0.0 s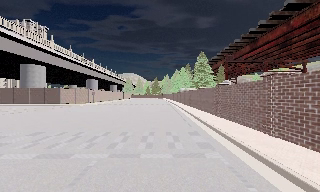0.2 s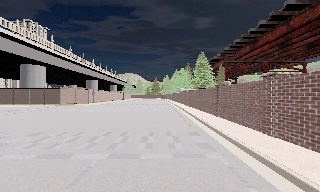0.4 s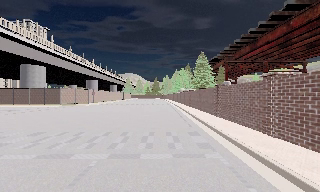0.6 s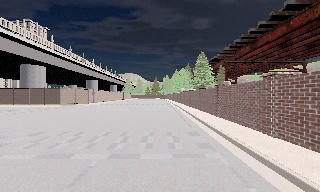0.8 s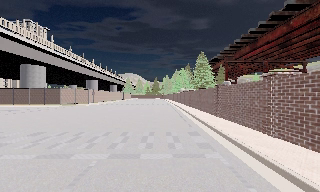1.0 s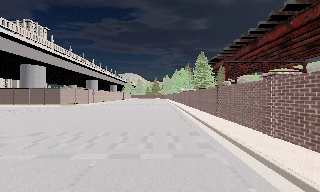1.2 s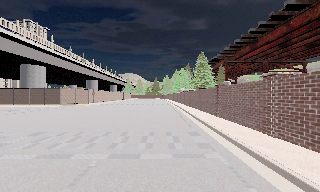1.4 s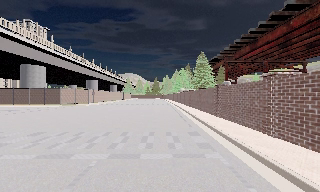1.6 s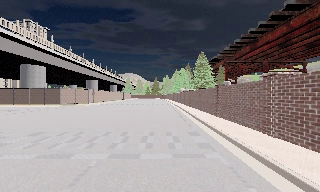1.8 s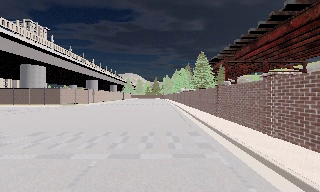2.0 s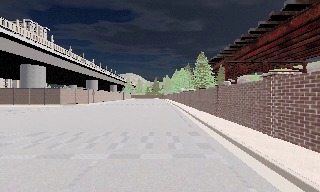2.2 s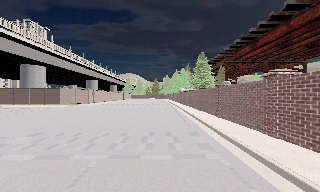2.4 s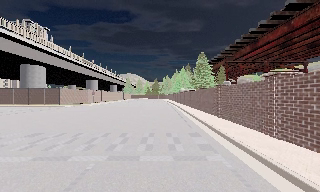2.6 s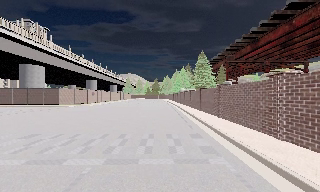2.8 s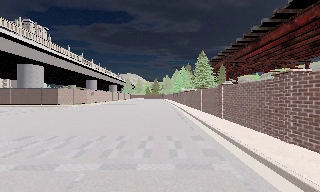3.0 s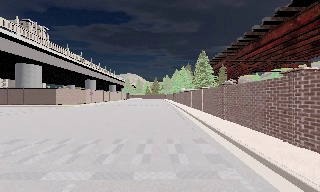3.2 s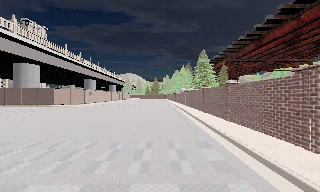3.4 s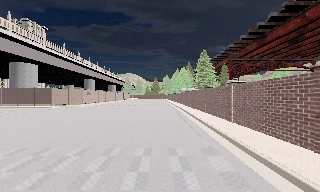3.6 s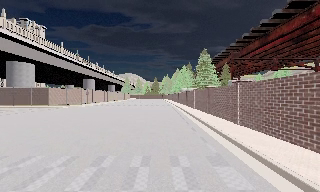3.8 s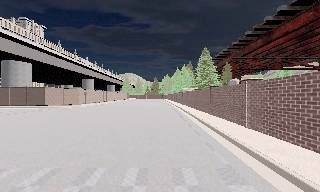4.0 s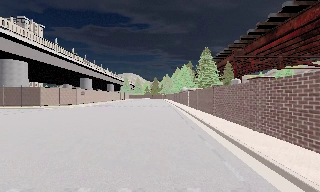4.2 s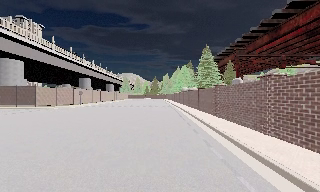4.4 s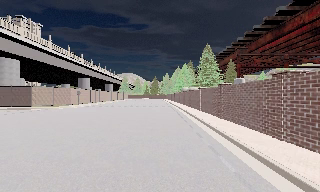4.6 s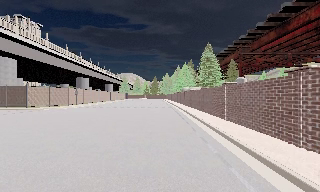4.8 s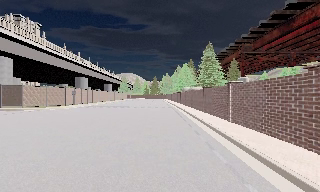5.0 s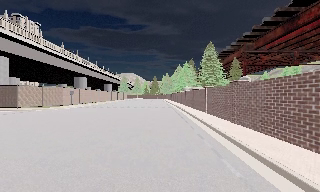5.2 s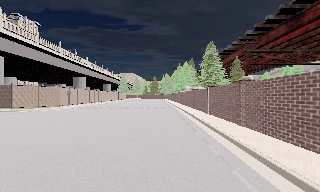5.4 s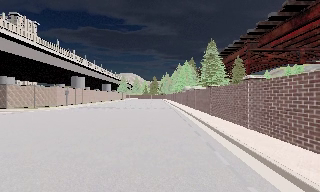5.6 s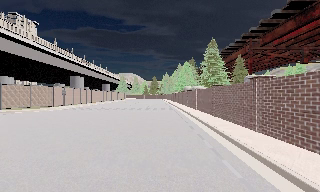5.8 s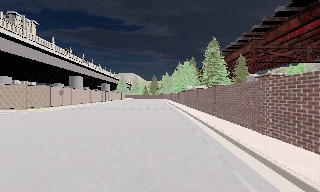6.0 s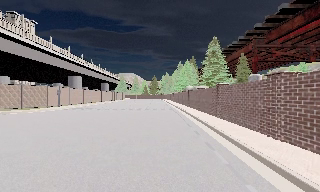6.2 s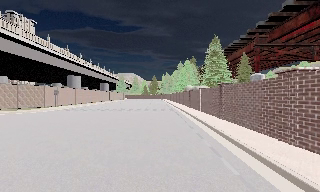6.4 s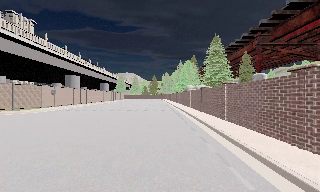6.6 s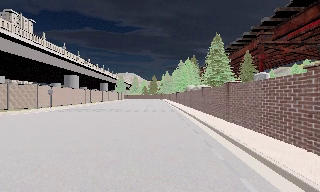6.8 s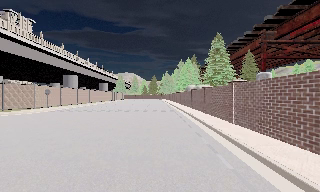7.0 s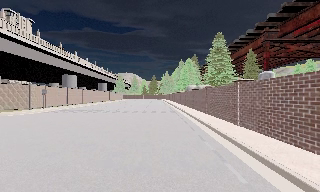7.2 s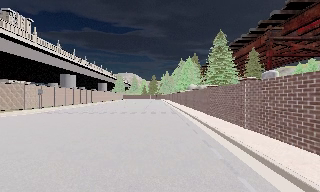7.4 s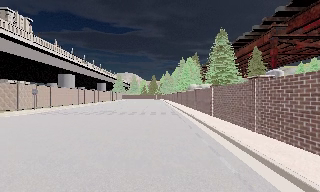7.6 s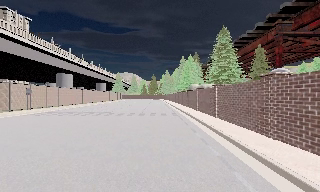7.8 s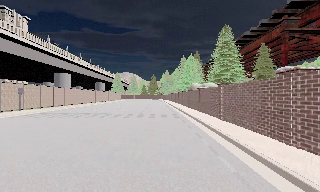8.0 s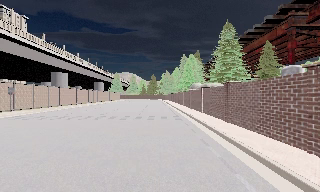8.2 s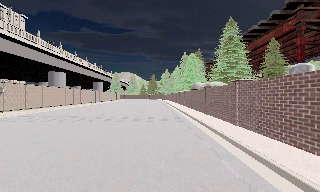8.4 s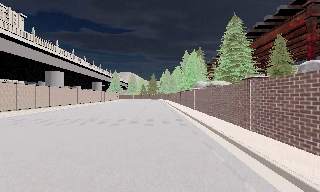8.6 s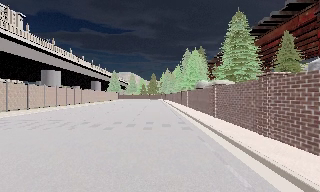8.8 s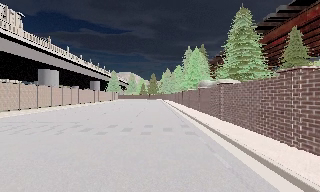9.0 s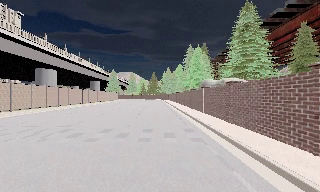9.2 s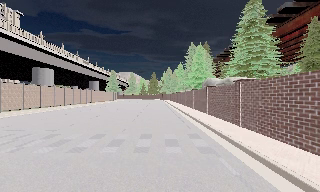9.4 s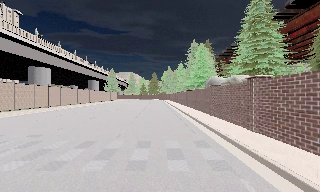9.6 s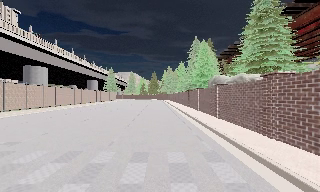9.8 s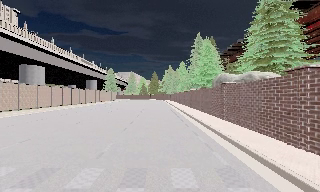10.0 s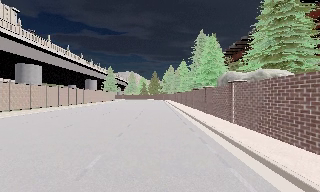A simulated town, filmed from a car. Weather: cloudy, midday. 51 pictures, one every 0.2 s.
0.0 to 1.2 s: The camera keeps its place and its aim.
1.2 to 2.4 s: The camera shifts only a little, or ends up much as it began.
2.4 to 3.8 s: The camera travels forward, about 3.5 m, so what stands in front looms larger. It gains speed.
3.8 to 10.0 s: The camera travels forward, about 25 m, so what stands in front looms larger.
The film runs forward here.
